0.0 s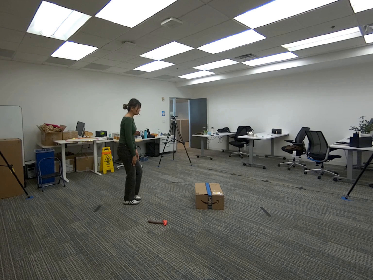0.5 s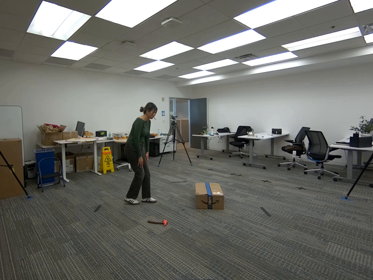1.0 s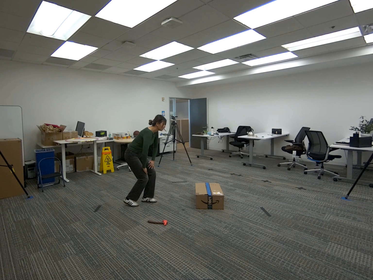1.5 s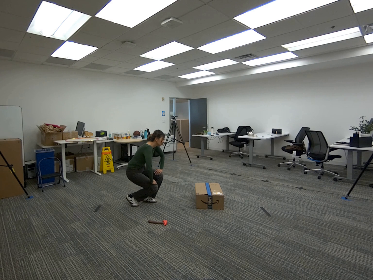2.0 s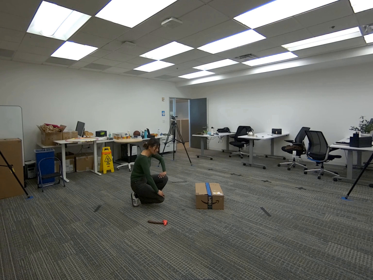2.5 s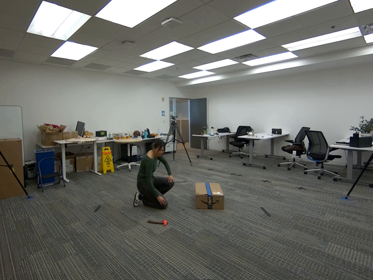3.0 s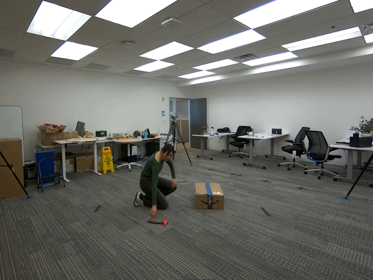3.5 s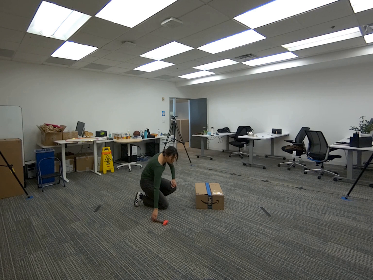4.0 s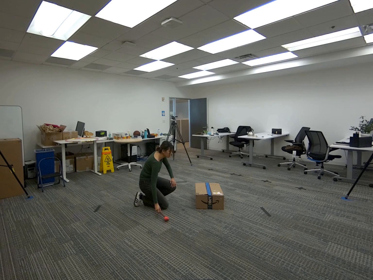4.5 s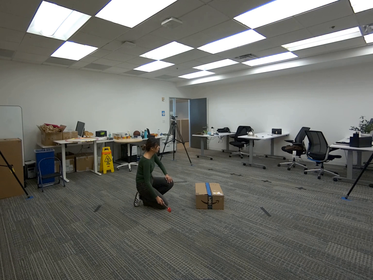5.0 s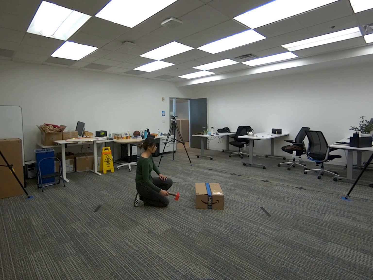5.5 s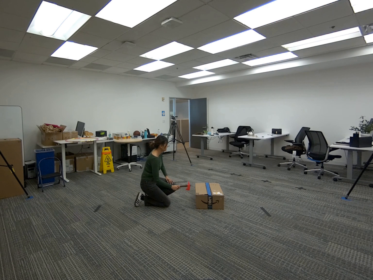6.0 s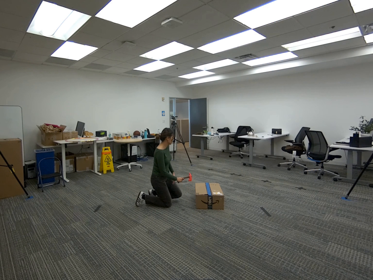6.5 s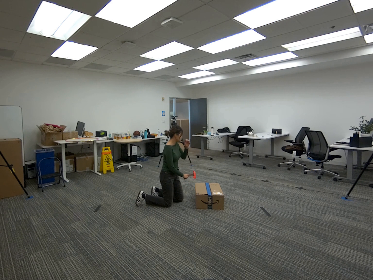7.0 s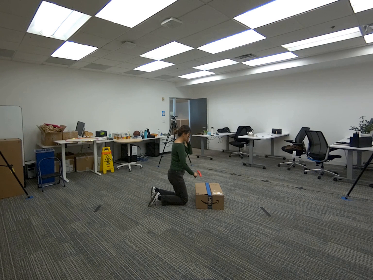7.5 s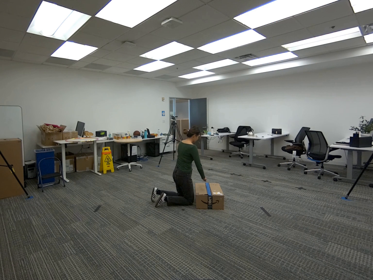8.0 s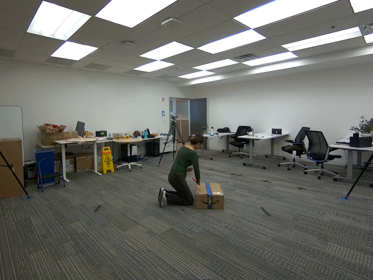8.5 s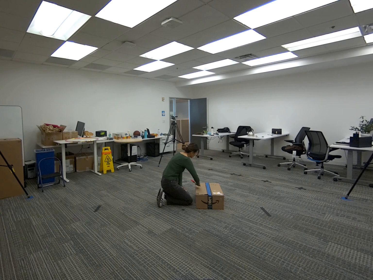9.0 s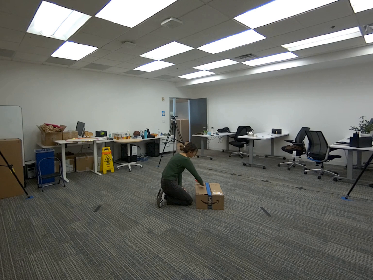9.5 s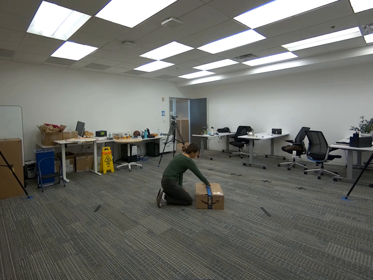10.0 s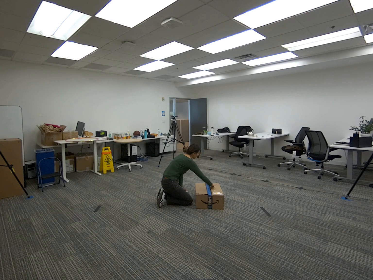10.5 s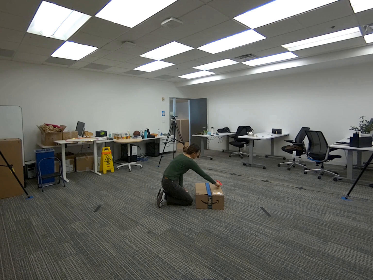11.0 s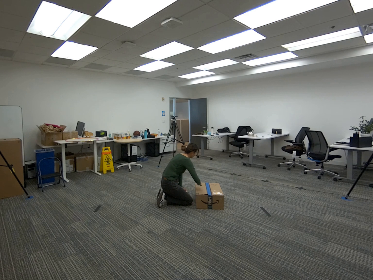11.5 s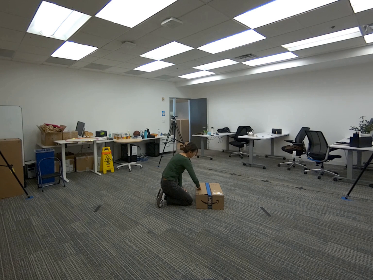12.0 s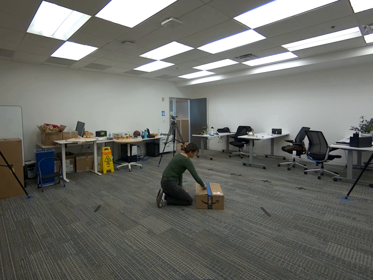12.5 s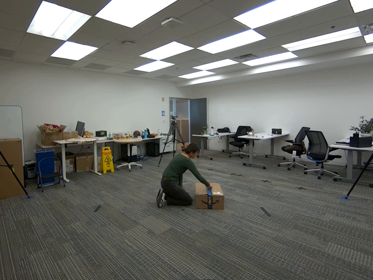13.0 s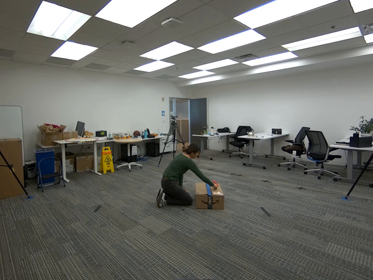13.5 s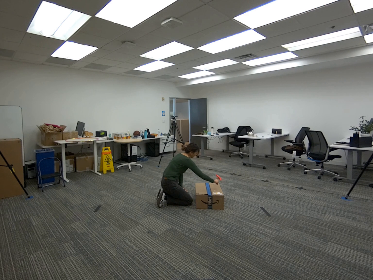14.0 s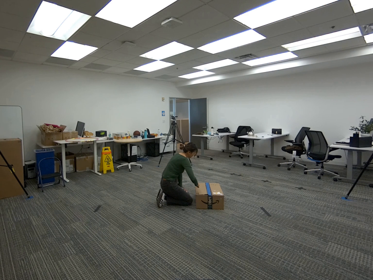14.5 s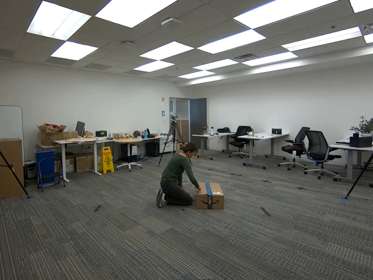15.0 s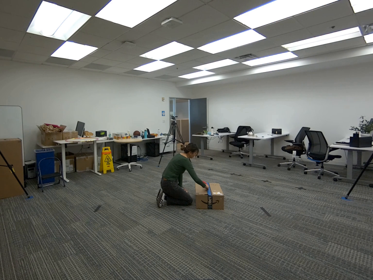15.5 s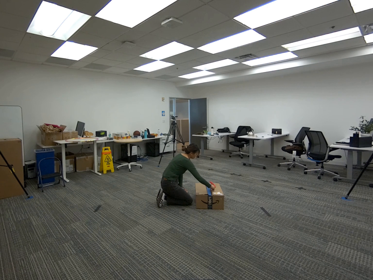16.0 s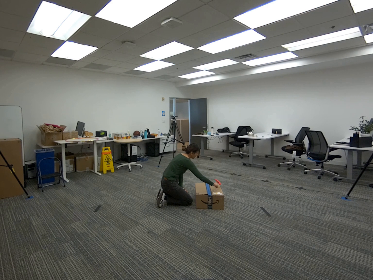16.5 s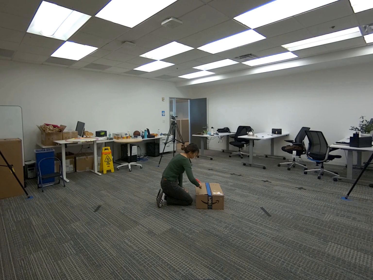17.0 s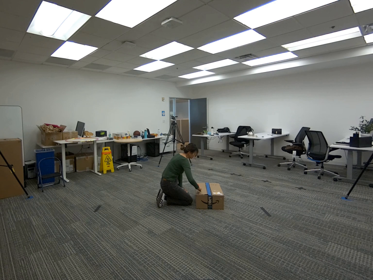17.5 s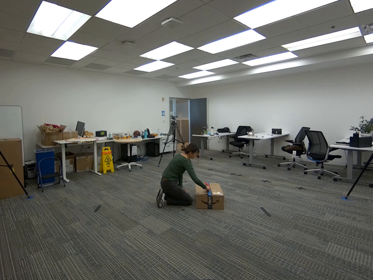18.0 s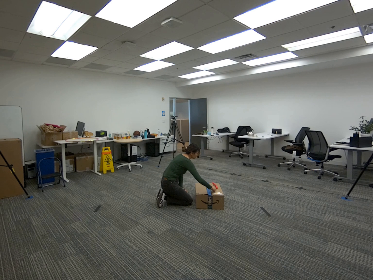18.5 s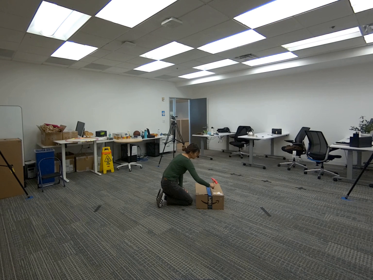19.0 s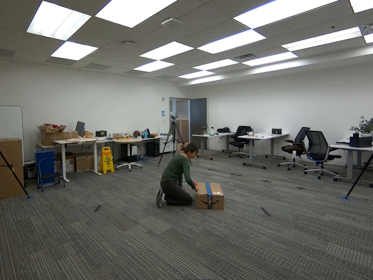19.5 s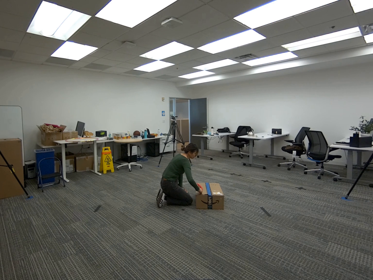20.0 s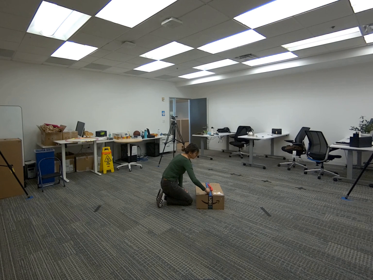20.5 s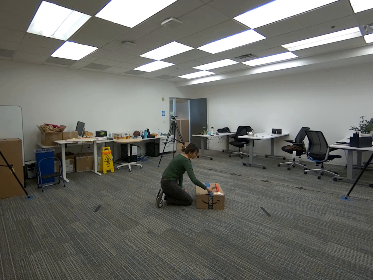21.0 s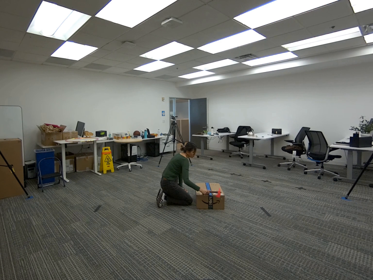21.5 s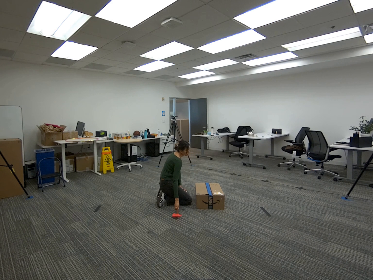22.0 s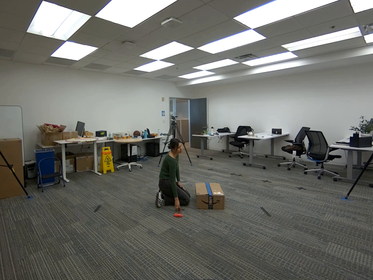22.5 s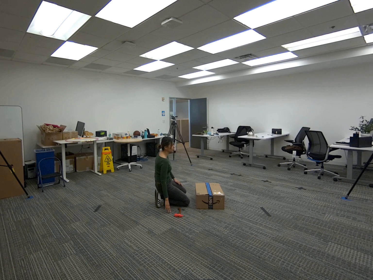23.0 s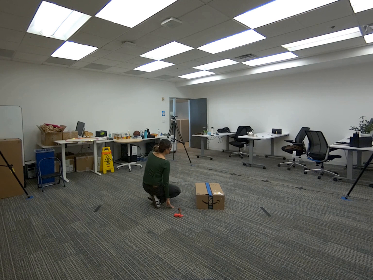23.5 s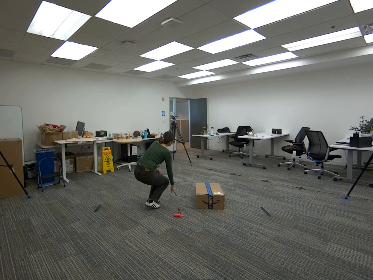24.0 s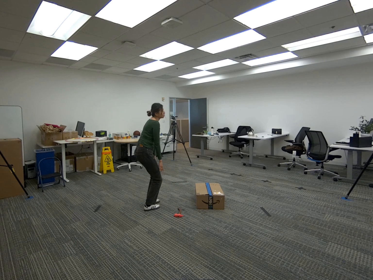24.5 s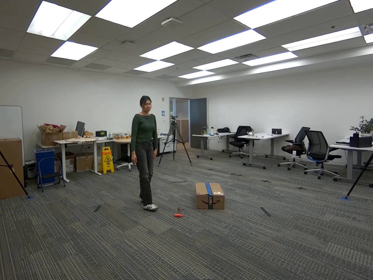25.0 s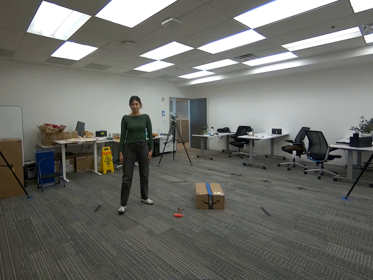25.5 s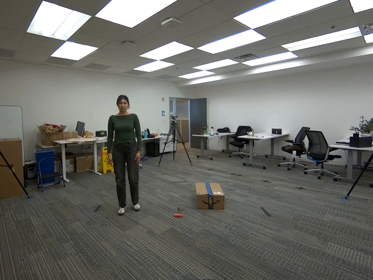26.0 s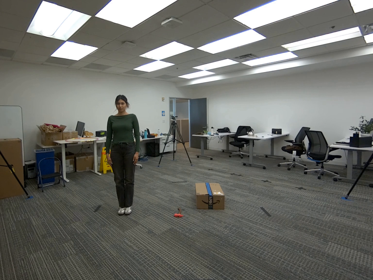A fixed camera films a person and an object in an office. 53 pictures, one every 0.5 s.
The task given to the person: Pick up the hatchet on the ground and gently scrape the blade across the surface of the big brown cardboard box as if shaving wood.
